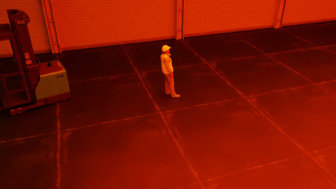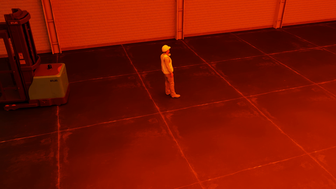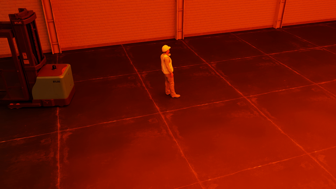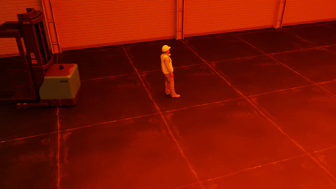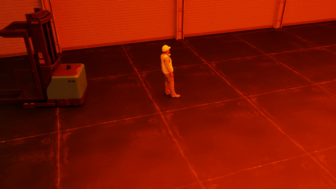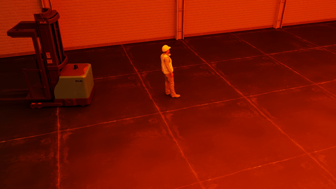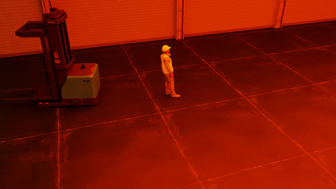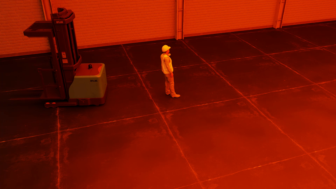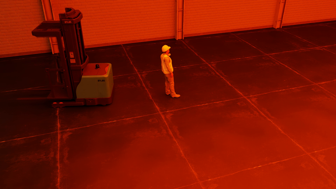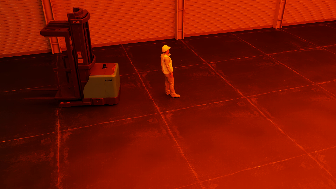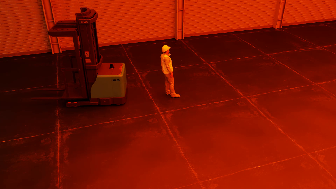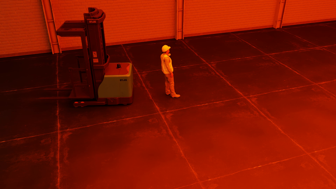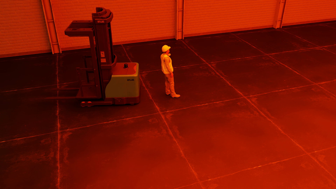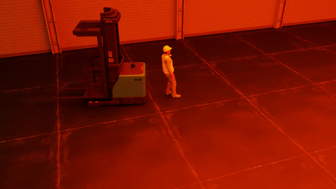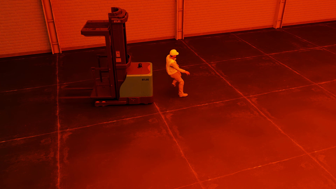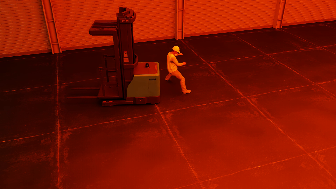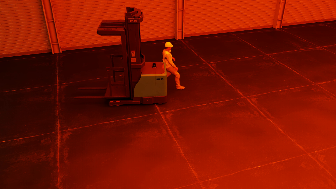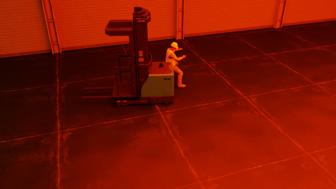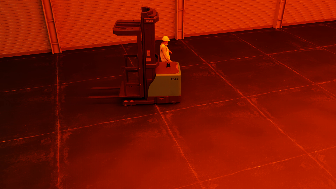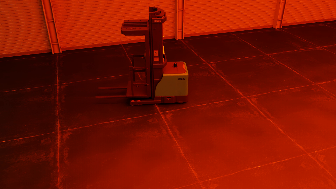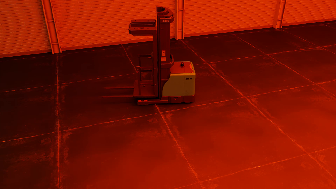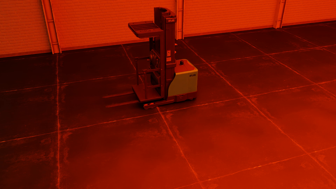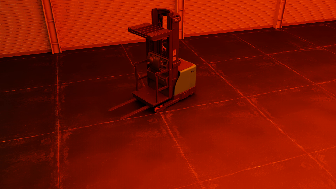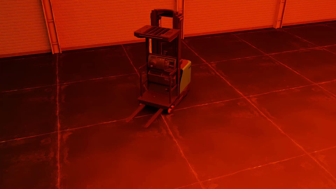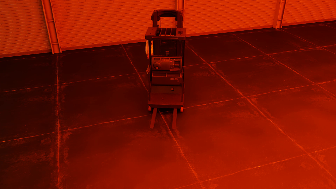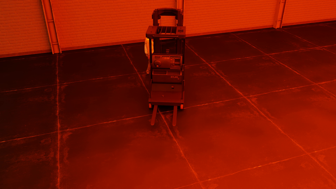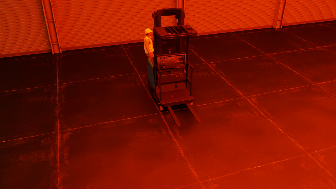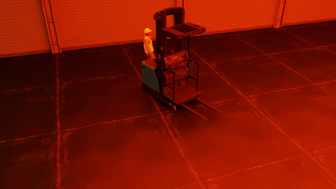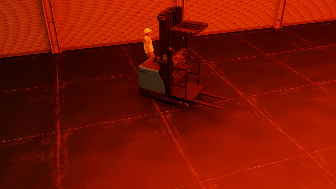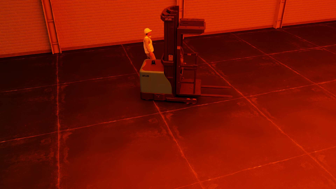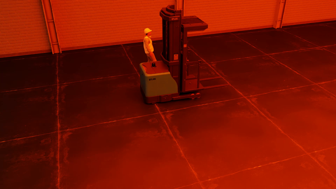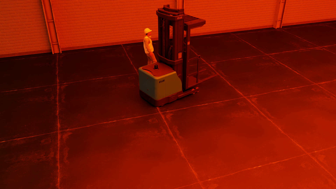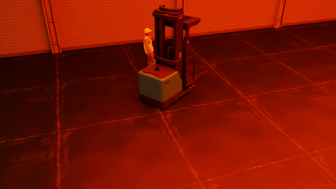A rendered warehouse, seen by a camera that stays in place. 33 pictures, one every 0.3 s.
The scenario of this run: Near miss between a forklift and a person.
